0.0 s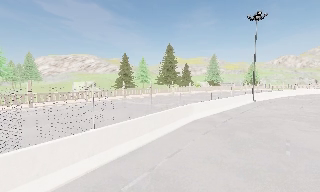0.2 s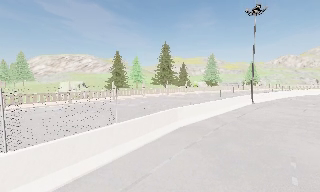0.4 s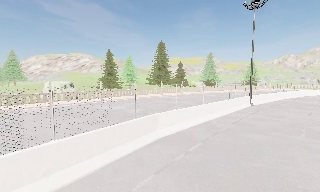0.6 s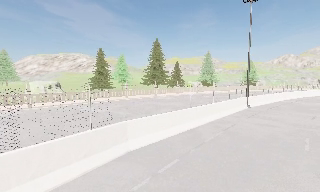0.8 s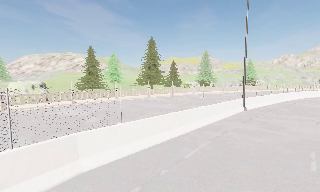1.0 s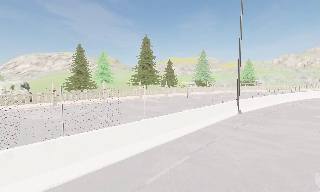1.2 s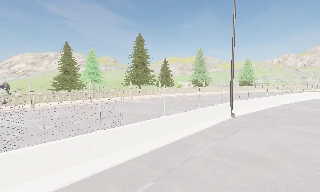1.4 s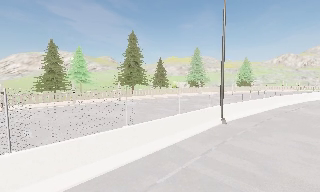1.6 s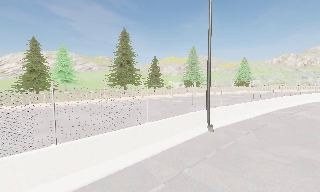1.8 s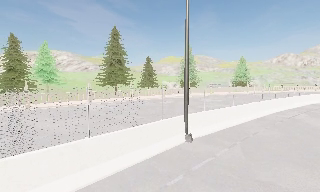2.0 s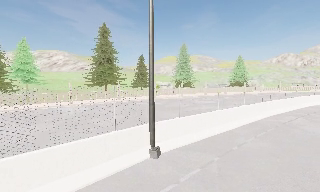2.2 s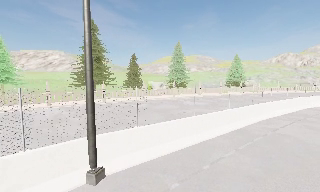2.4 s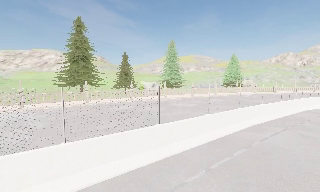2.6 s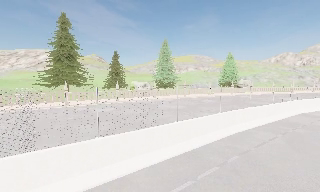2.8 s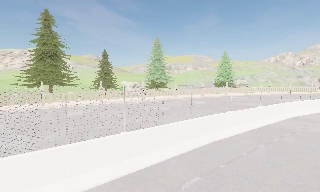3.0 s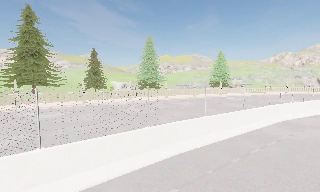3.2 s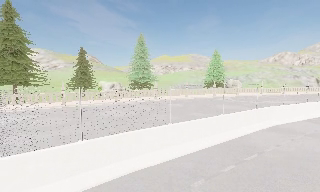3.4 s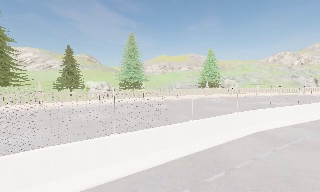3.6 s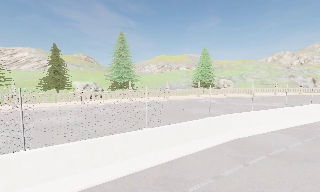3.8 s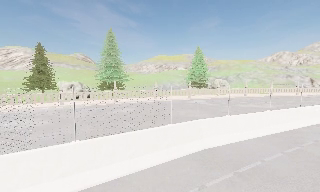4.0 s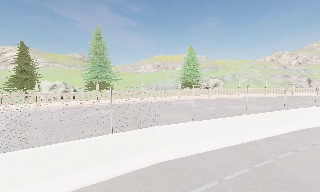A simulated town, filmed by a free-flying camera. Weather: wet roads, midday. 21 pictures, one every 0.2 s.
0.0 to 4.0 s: The camera travels to its right and forward, about 40 m, so close, fixed things drift to the left.
The film runs forward here.
